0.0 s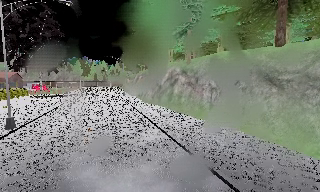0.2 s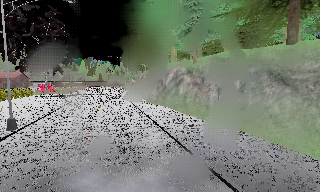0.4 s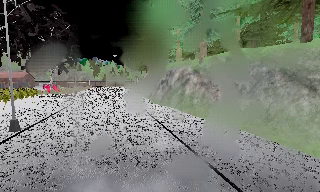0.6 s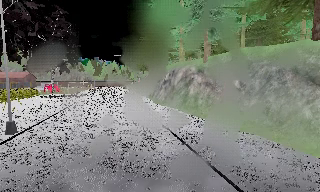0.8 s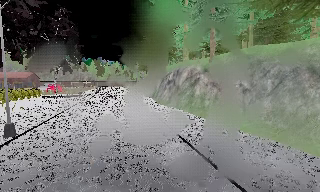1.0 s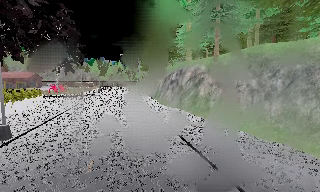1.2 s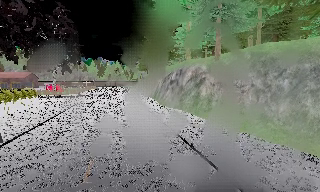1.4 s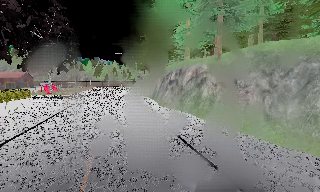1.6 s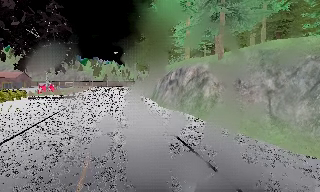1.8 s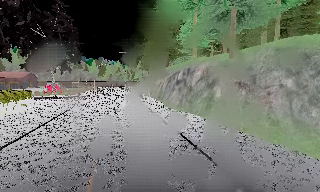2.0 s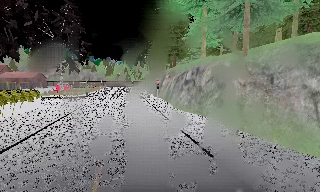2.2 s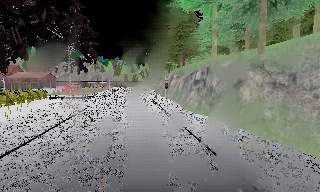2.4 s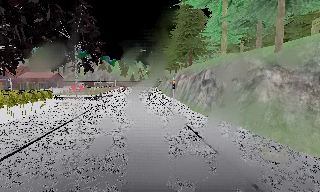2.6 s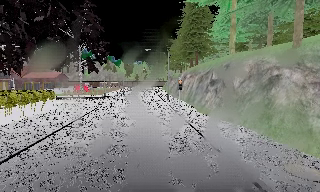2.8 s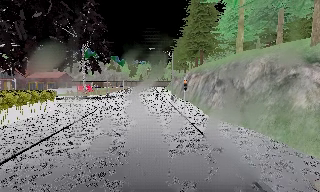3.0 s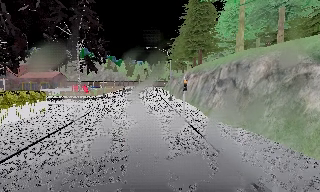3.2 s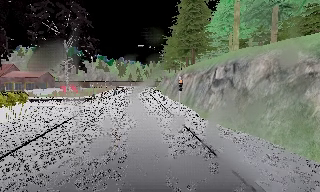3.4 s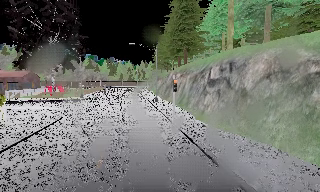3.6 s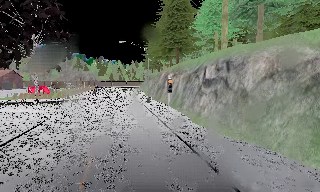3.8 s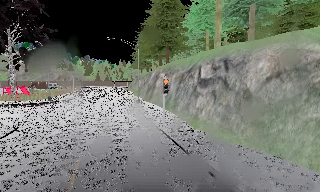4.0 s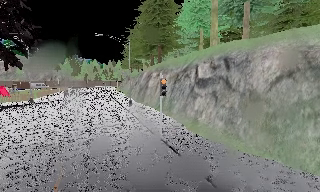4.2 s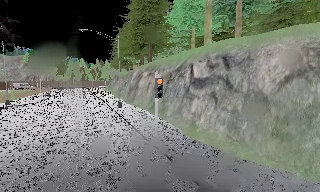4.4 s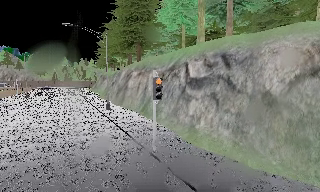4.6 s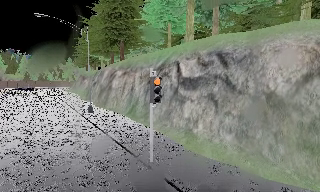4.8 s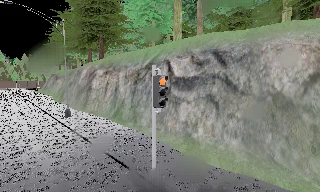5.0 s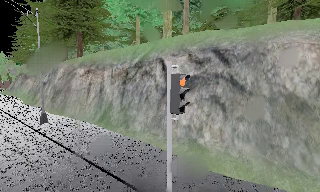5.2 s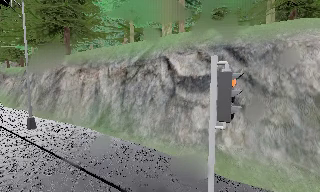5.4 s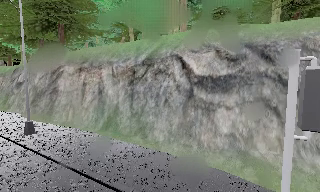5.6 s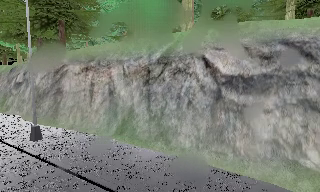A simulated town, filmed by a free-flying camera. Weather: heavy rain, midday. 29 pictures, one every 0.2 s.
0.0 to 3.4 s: The camera travels forward, about 11 m, so what stands in front looms larger. It gains speed.
3.4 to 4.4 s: The camera pans to its right, which is clockwise from overhead, by about 20 degrees. It travels forward, about 5 m, so what stands in front looms larger.
4.4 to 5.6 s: The camera pans to its right, which is clockwise from overhead, by about 30 degrees. It travels to its left and forward, about 7 m.
The film runs forward here.
